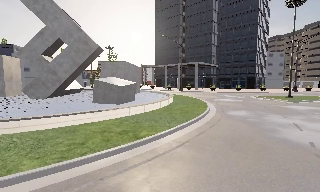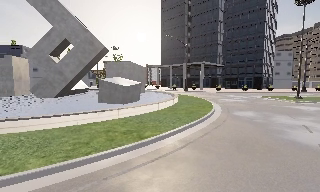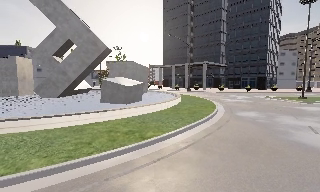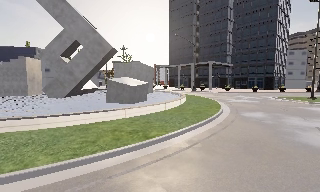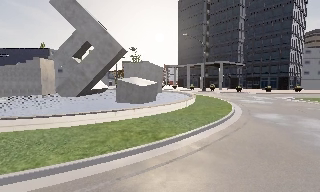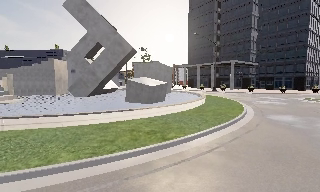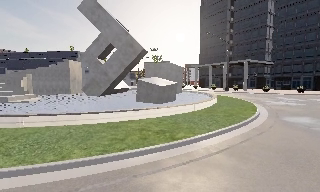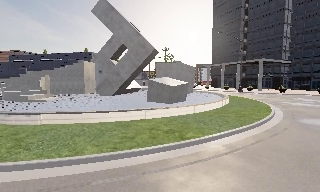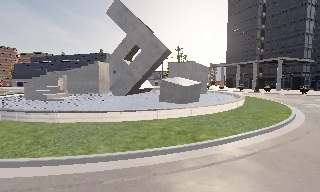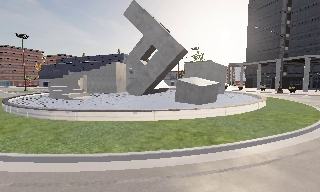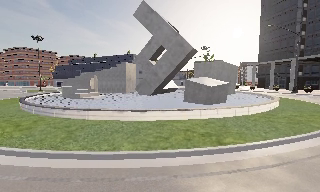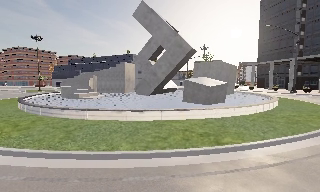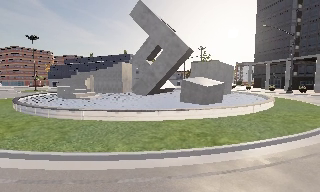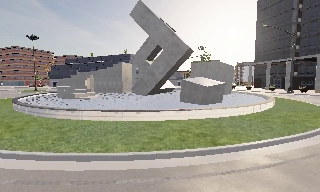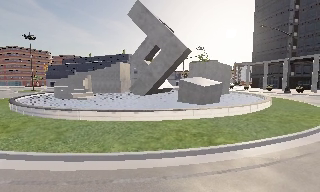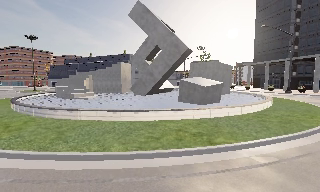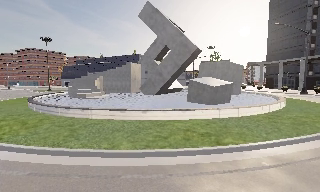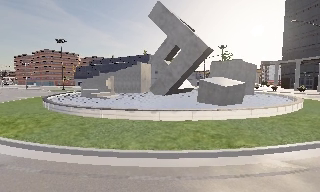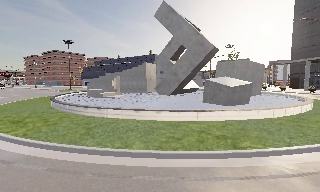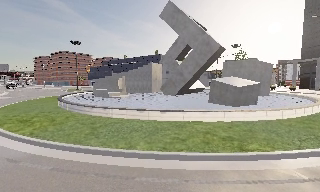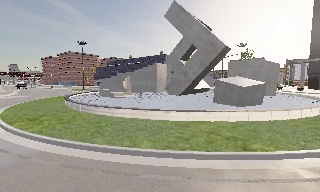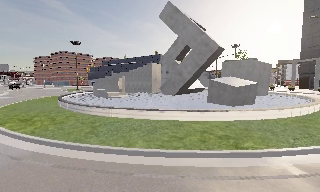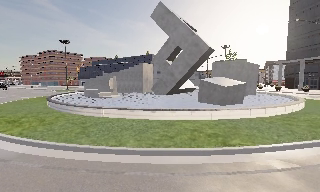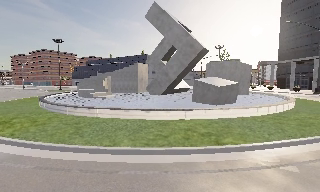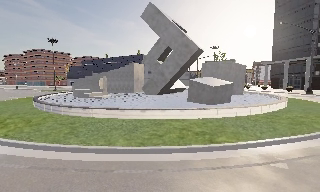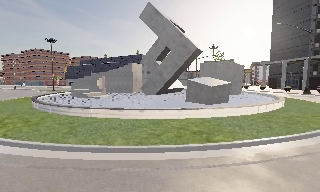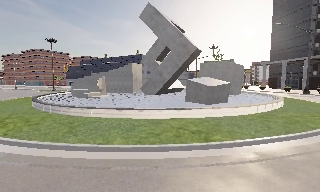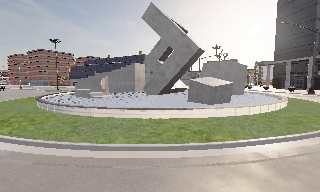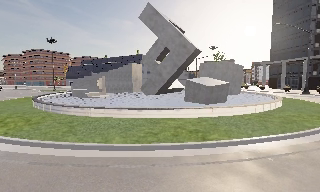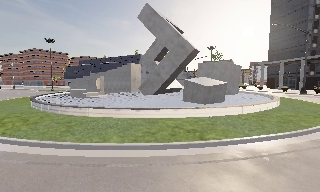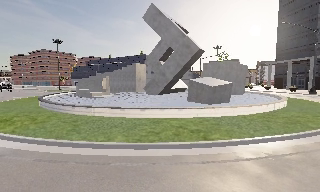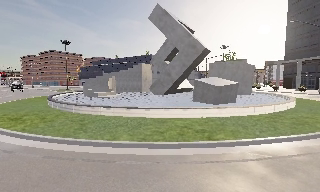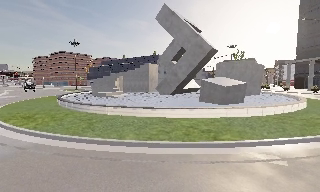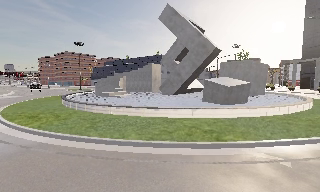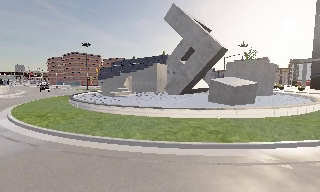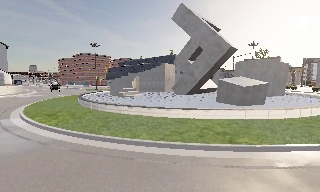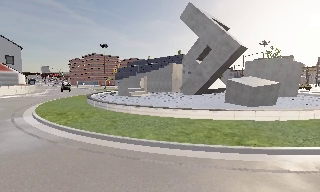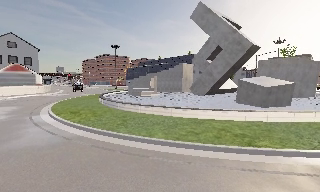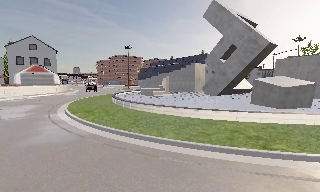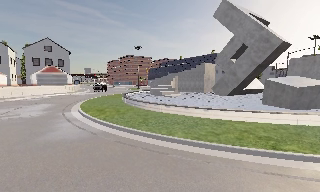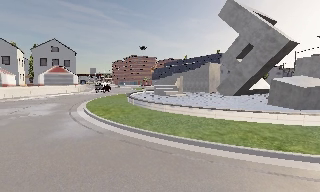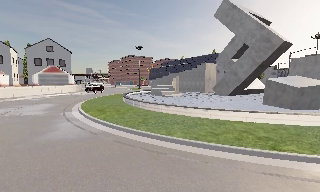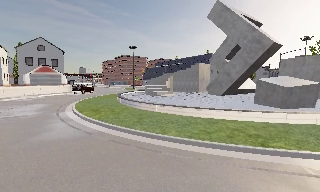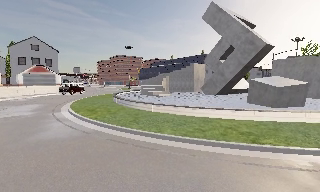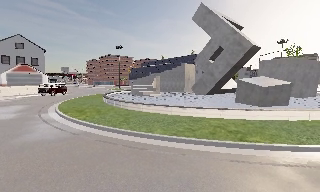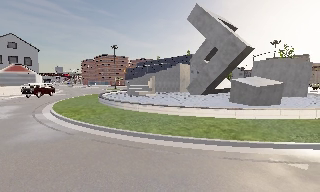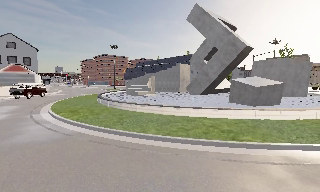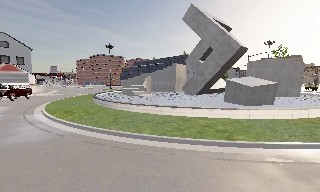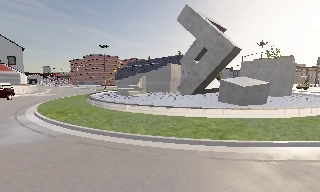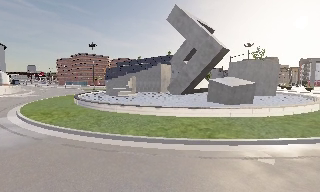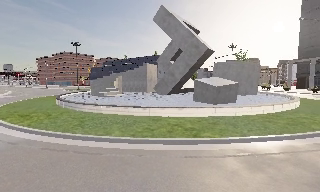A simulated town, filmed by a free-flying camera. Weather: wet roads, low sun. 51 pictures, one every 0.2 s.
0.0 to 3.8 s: The camera pans to its left, which is counterclockwise from overhead, by about 45 degrees. It travels to its right, about 1 m.
3.8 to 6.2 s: The camera travels backward, about 1 m, so what stands in front gets smaller.
6.2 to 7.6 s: The camera swings to its left by about 20 degrees, and the scene slides to the right.
7.6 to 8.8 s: The camera shifts only a little, or ends up much as it began.
8.8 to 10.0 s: The camera pans to its right, which is clockwise from overhead, by about 15 degrees.
The film runs forward here.
